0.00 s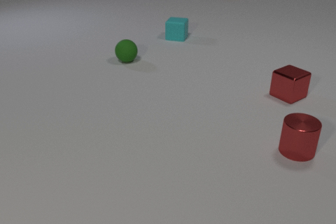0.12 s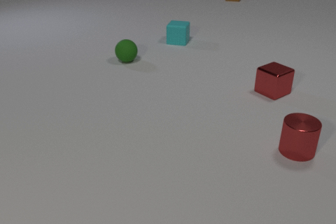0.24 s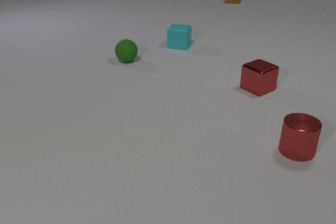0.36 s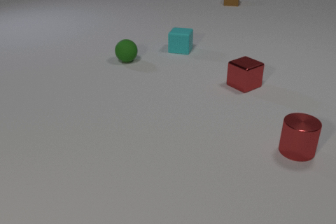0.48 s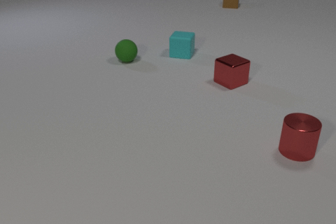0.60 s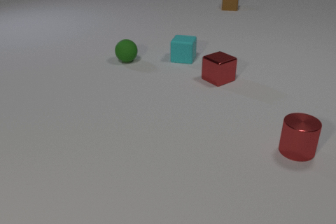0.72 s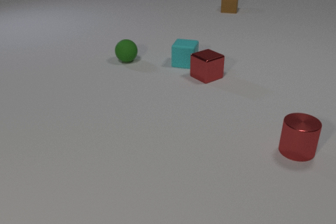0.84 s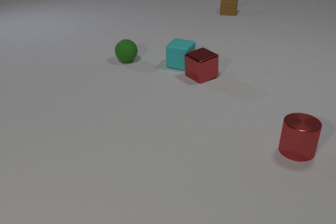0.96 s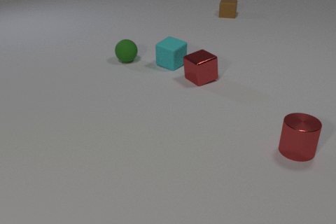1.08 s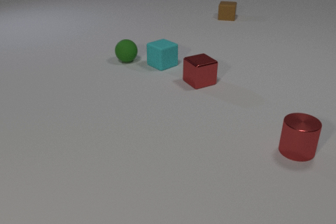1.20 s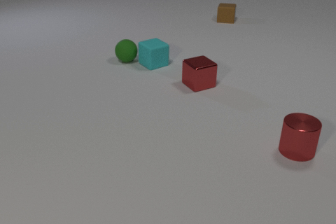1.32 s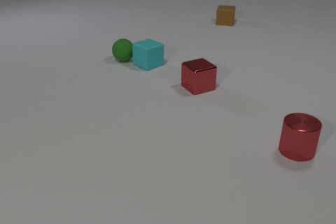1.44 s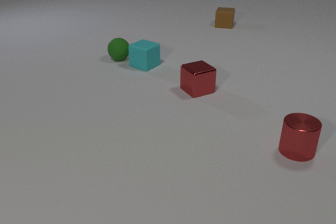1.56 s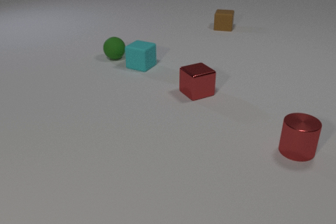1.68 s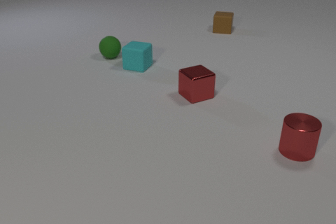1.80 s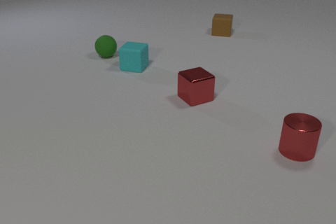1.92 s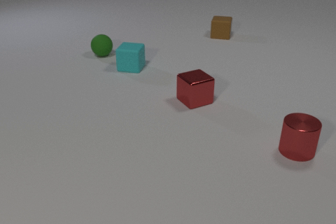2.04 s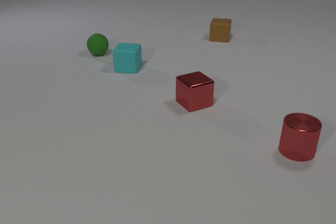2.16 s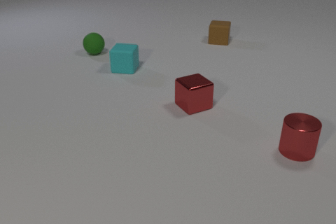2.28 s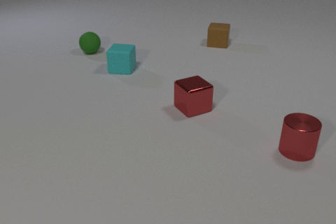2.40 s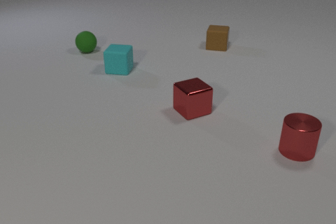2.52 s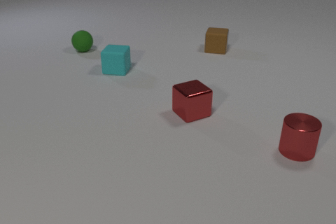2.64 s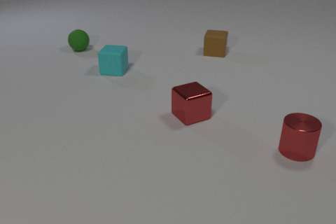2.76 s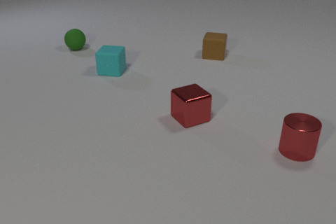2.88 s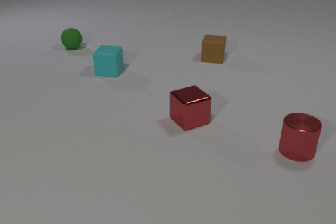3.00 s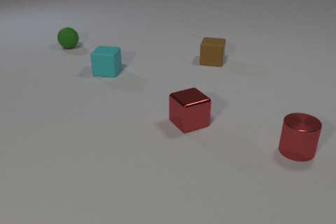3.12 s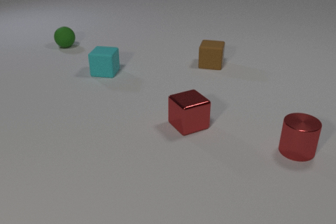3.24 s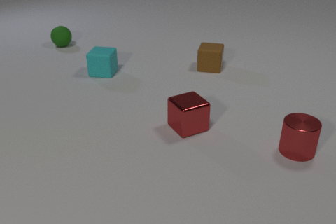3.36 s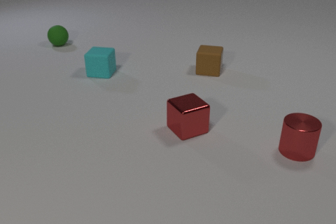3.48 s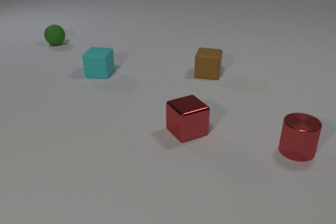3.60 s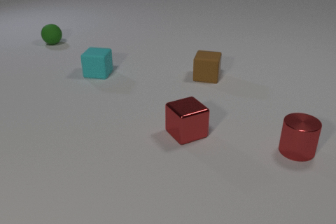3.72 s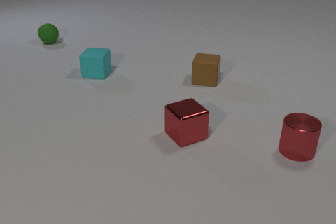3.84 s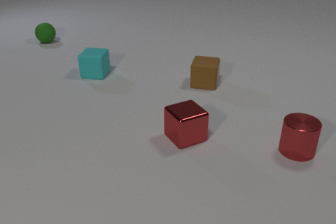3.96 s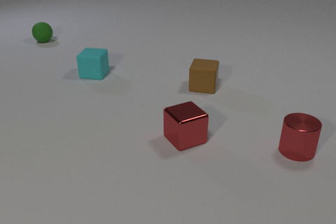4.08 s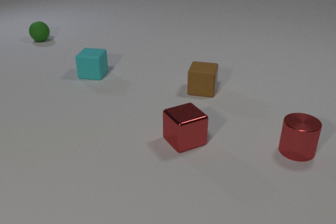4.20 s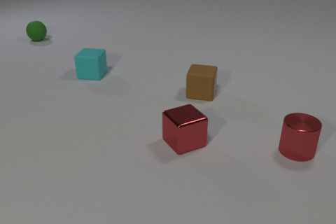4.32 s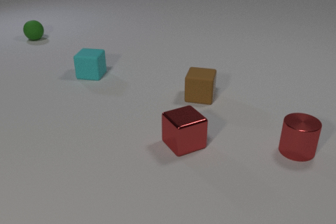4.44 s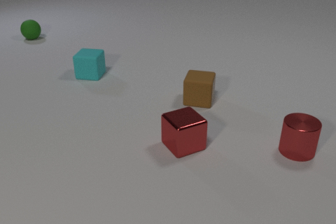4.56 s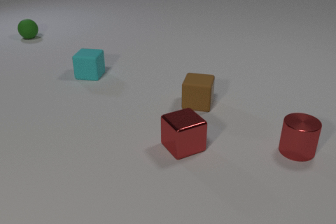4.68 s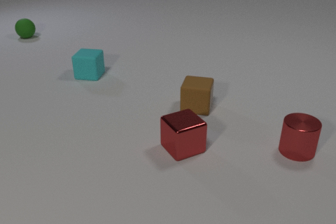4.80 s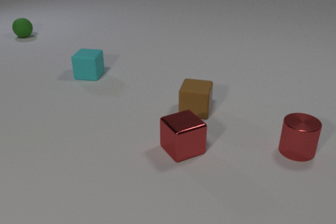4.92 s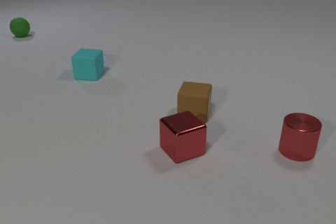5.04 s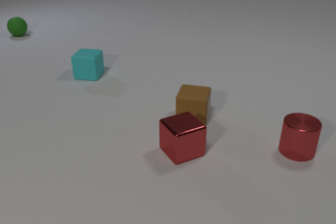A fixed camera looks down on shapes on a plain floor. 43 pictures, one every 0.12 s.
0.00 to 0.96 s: The cyan rubber cube slides toward the camera, spins clockwise seen from above by about 15 degrees, its near face sliding to the left. The red metal cube slides to the left. The brown rubber cube slides toward the camera. The cyan rubber cube and the red metal cube collide.
0.96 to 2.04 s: The cyan rubber cube slides to the left, spins so that its near face slides to the right, counterclockwise seen from above. The red metal cube slides toward the camera. The green rubber sphere rolls to the left and away from the camera. The brown rubber cube slides toward the camera. The cyan rubber cube and the green rubber sphere collide.
2.04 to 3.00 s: The cyan rubber cube slides to the left. The red metal cube slides toward the camera. The green rubber sphere rolls to the left and away from the camera. The brown rubber cube slides toward the camera.
3.00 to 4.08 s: The cyan rubber cube slides to the left. The red metal cube slides toward the camera. The green rubber sphere rolls away from the camera and to the left. The brown rubber cube slides toward the camera.
4.08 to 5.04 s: The red metal cube slides toward the camera. The green rubber sphere rolls away from the camera and to the left. The brown rubber cube slides toward the camera.
What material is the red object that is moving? metal.
What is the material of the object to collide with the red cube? rubber.
Are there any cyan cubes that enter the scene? no.
